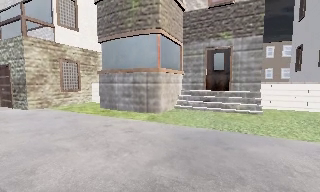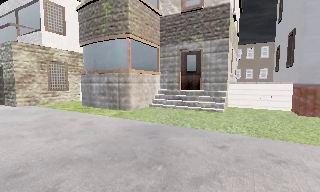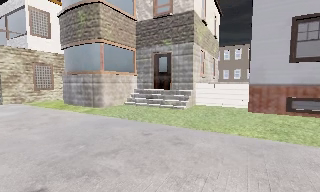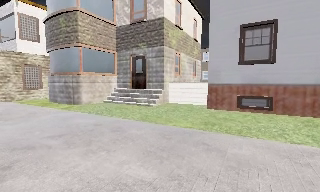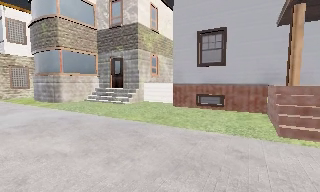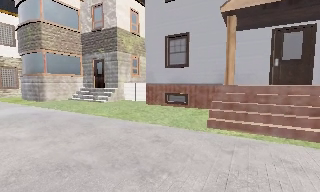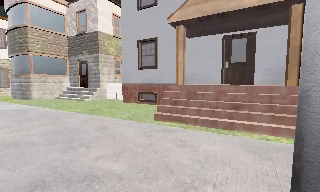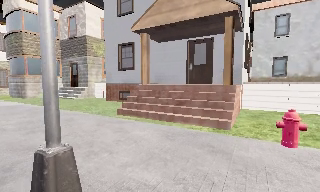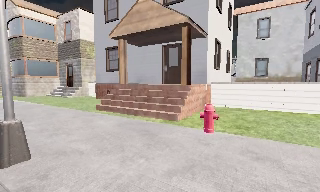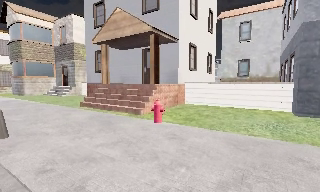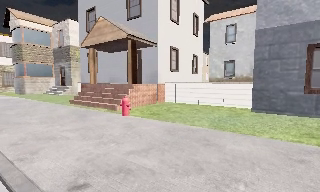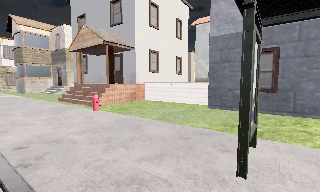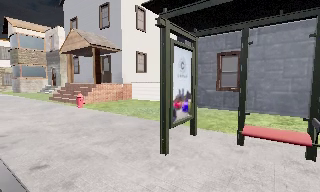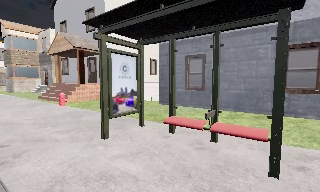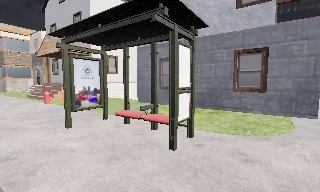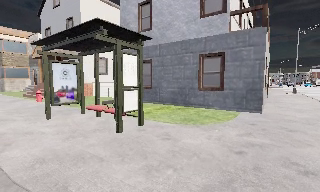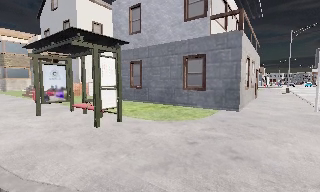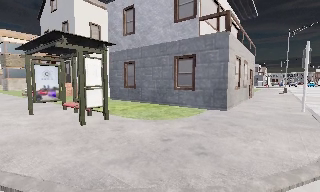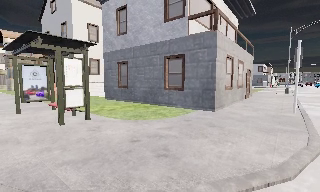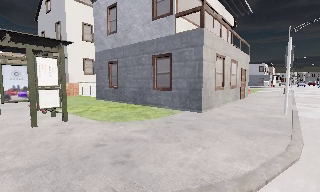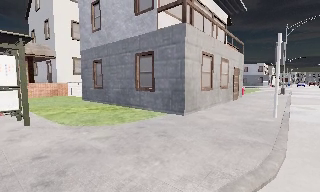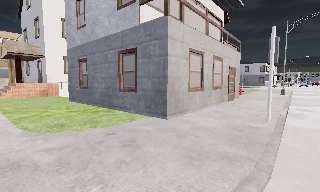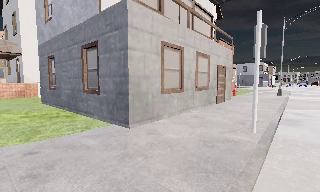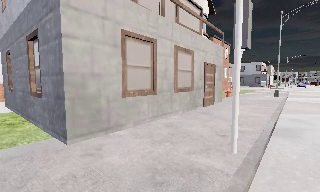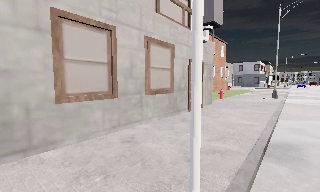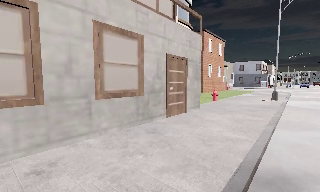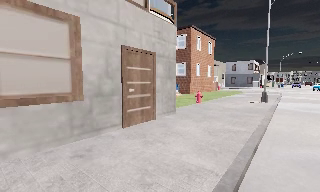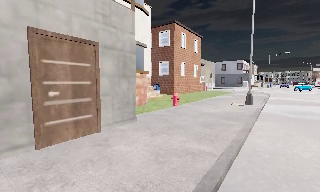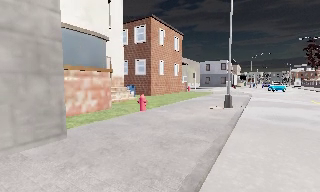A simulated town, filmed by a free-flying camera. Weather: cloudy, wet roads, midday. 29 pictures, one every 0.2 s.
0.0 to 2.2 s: The camera travels to its right and backward, about 20 m, so close, fixed things drift to the left.
2.2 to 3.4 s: The camera travels to its right and backward, about 8 m, so close, fixed things drift to the left. It loses speed.
3.4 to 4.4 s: The camera travels to its right and forward, about 5 m, so close, fixed things drift to the left. It gains speed.
4.4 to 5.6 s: The camera travels forward and to its right, about 10 m, so what stands in front looms larger.
The film runs backward here.
